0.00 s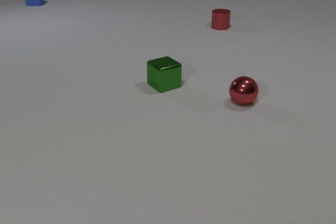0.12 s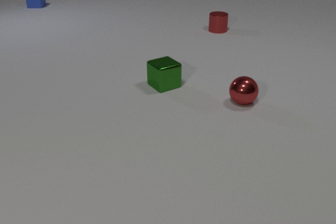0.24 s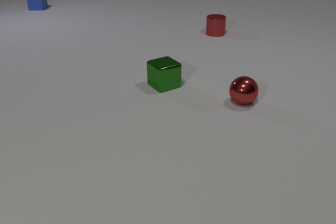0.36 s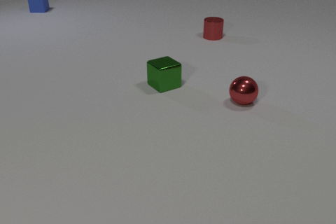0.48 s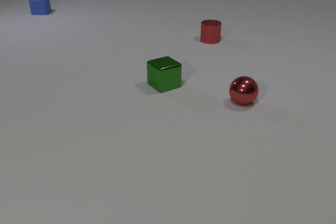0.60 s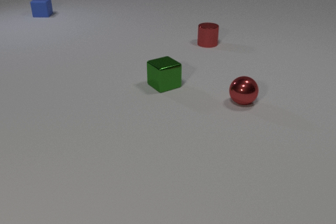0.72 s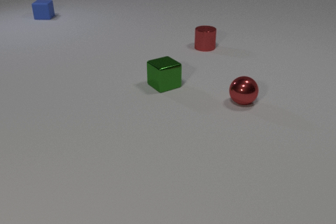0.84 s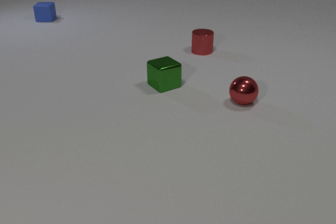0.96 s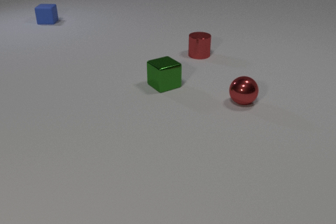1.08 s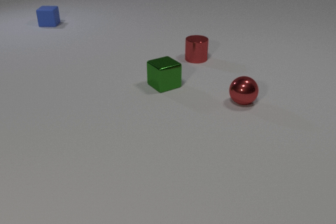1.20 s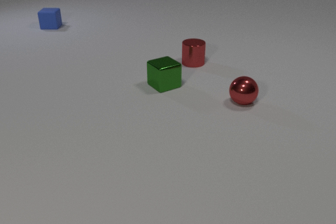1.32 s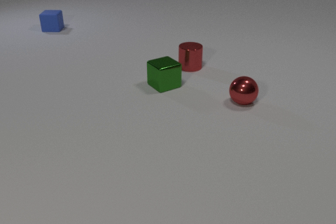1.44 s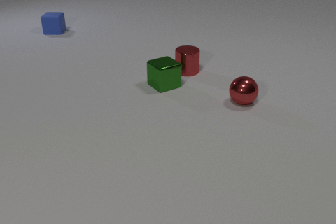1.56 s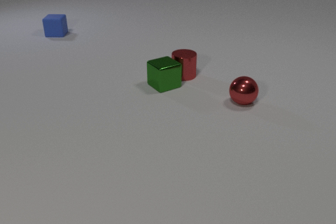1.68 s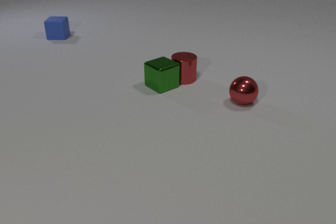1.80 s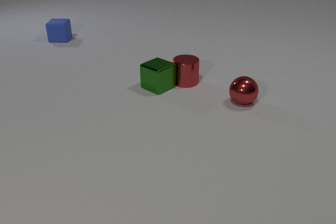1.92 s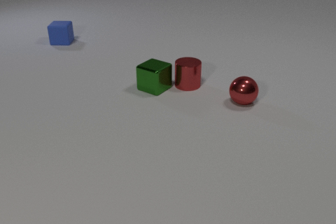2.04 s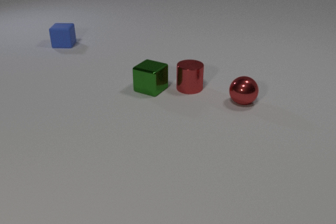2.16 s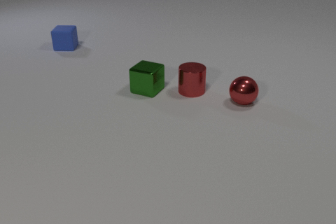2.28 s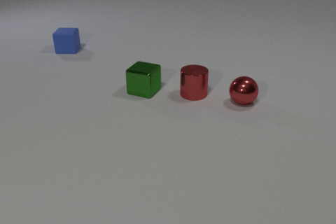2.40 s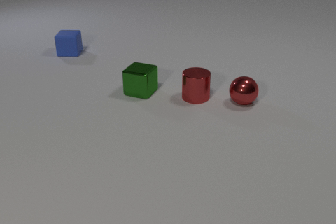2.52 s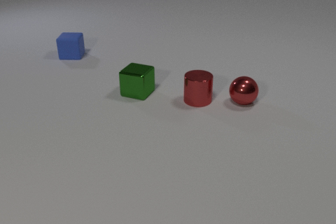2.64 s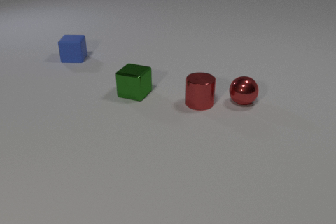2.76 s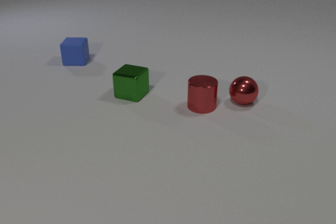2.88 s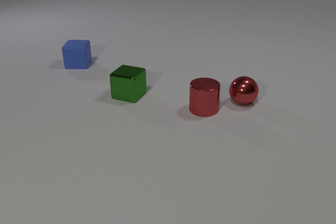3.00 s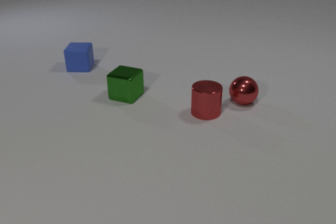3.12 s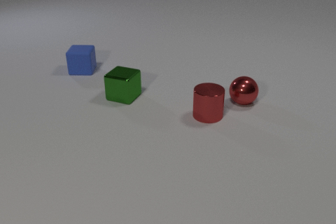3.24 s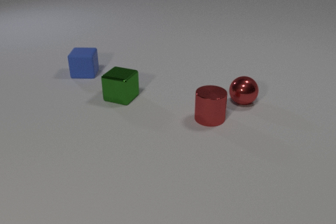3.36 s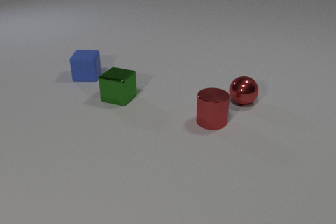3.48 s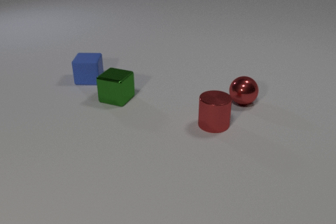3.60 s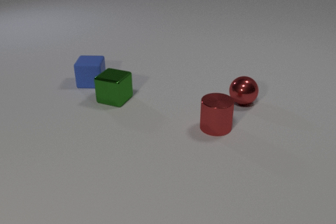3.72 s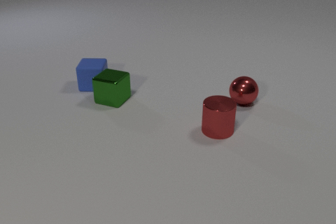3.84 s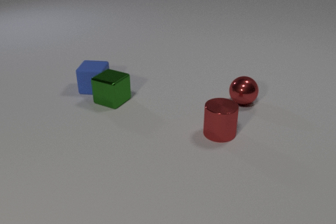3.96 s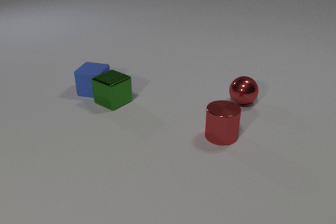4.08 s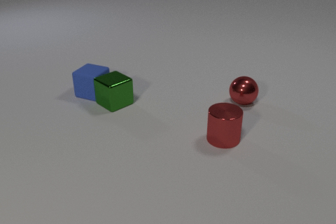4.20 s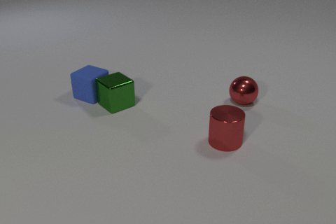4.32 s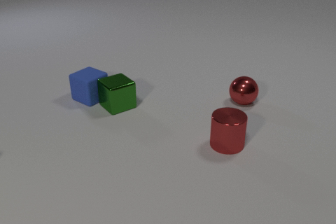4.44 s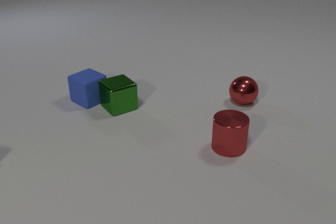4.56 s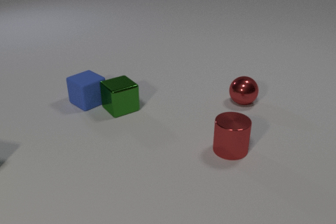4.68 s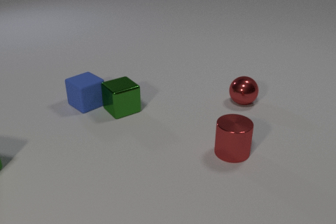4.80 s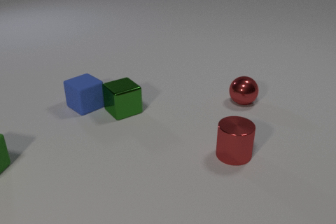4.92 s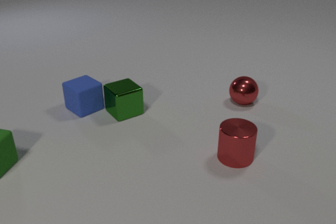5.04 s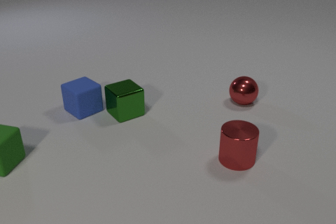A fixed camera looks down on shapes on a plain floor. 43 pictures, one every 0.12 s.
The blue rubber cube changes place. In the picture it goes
toward the camera.
The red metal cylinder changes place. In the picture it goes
toward the camera.
0.00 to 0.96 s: The red metal cylinder slides toward the camera. The blue rubber cube slides toward the camera.
0.96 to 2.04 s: The red metal cylinder slides toward the camera. The green metal cube slides to the left and toward the camera, spins counterclockwise seen from above by about 30 degrees, its near face sliding to the right. The blue rubber cube slides toward the camera. The red metal cylinder and the green metal cube collide.
2.04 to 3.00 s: The red metal cylinder slides toward the camera. The green metal cube slides to the left and toward the camera. The blue rubber cube slides toward the camera.
3.00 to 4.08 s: The red metal cylinder slides toward the camera. The green metal cube slides toward the camera and to the left, spins clockwise seen from above by about 30 degrees, its near face sliding to the left. The blue rubber cube slides toward the camera, spins clockwise seen from above by about 15 degrees, its near face sliding to the left. The green metal cube and the blue rubber cube collide.
4.08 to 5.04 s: The red metal cylinder slides toward the camera and to the right. The green metal cube slides toward the camera and to the right. The blue rubber cube slides toward the camera, spins so that its near face slides to the left, clockwise seen from above. The green rubber cube comes in at the left edge, slides to the right and away from the camera.
What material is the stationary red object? metal.
What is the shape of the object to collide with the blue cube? cube.
What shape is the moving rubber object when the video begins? cube.
